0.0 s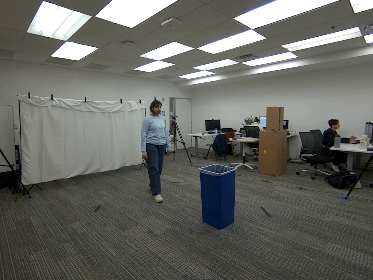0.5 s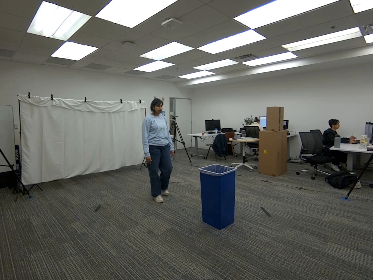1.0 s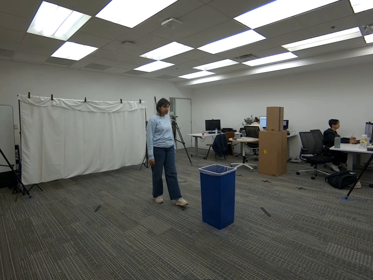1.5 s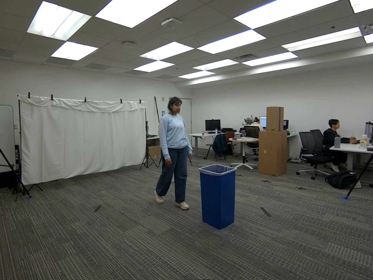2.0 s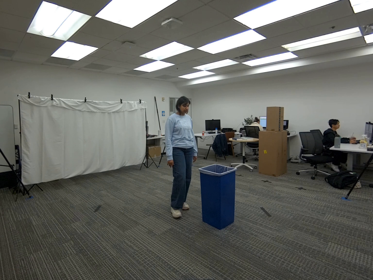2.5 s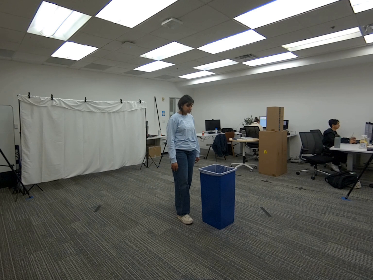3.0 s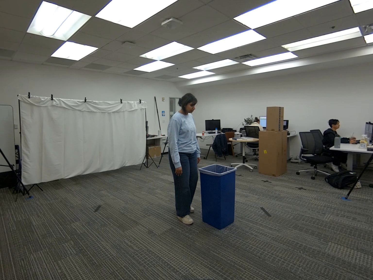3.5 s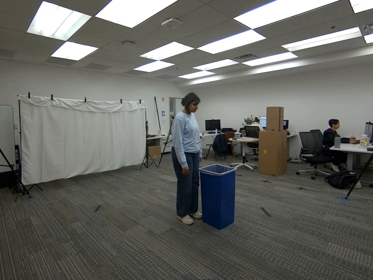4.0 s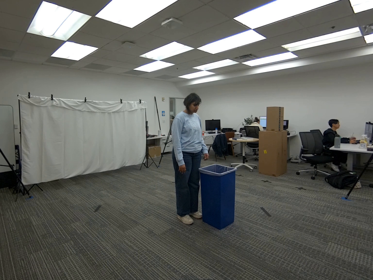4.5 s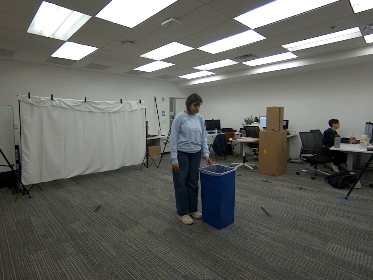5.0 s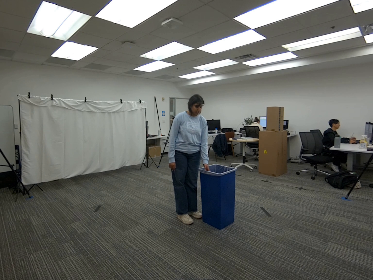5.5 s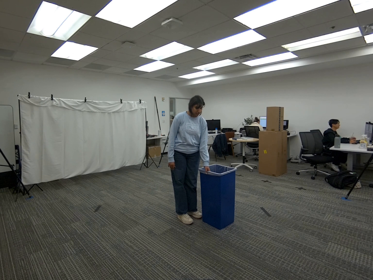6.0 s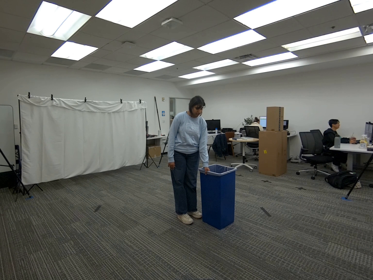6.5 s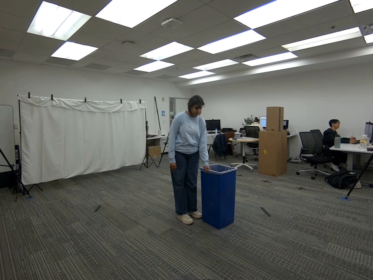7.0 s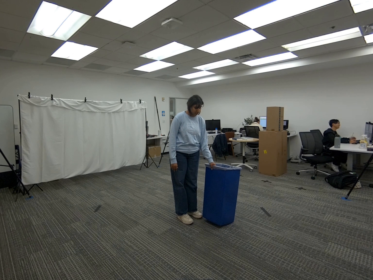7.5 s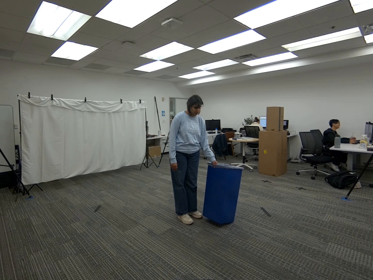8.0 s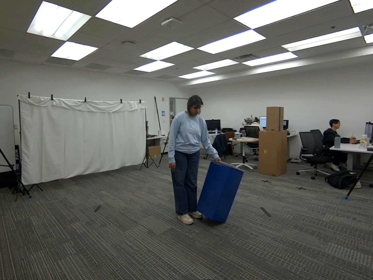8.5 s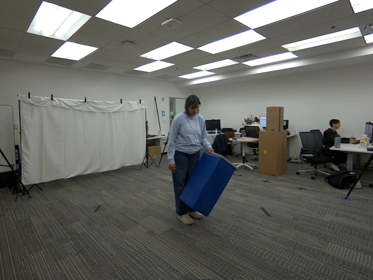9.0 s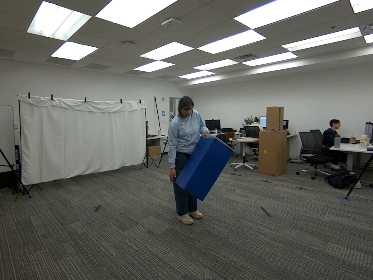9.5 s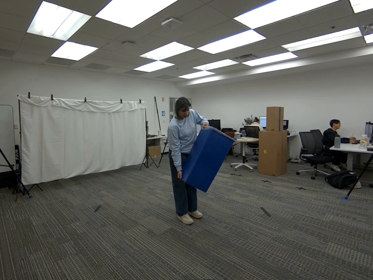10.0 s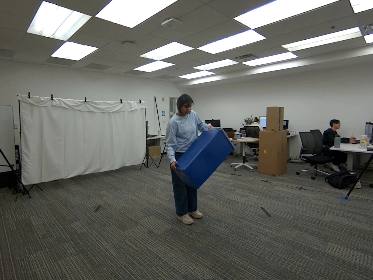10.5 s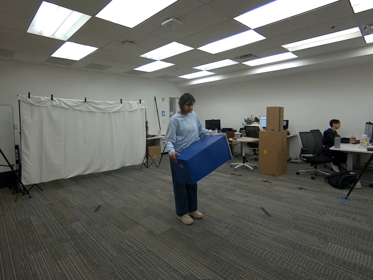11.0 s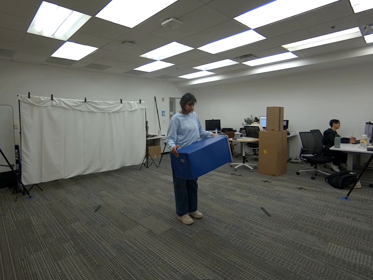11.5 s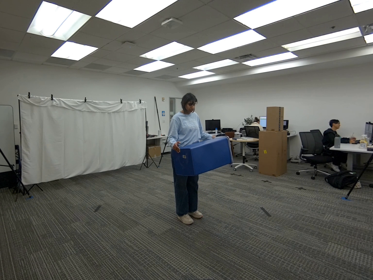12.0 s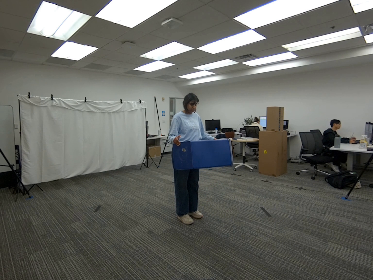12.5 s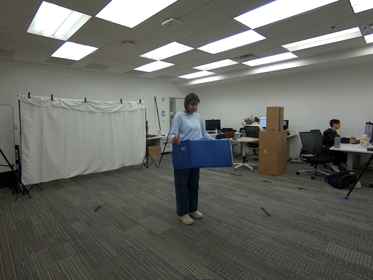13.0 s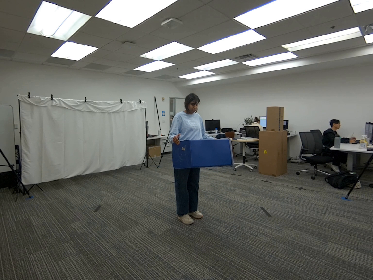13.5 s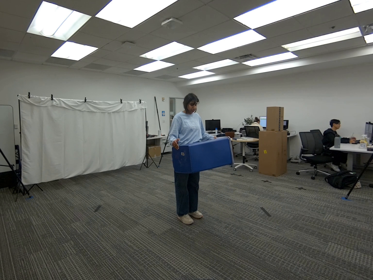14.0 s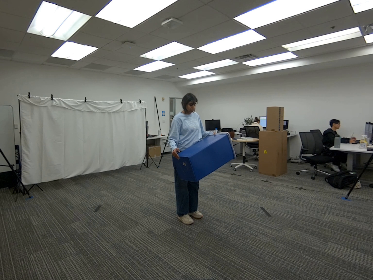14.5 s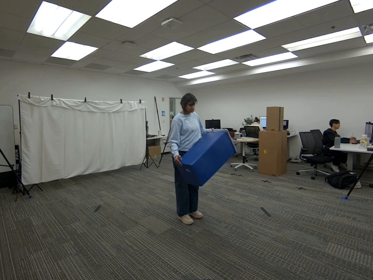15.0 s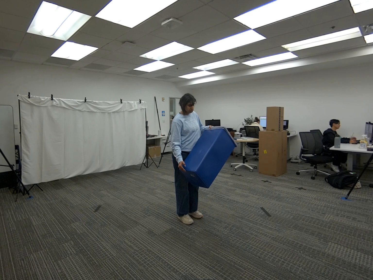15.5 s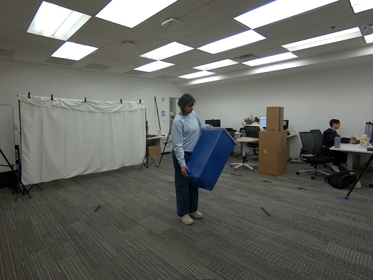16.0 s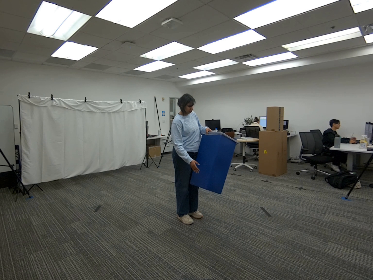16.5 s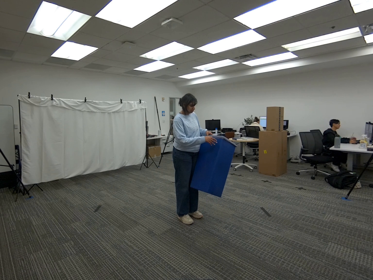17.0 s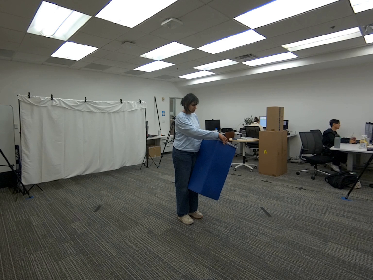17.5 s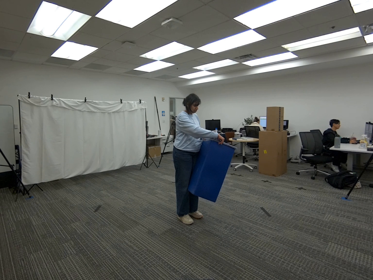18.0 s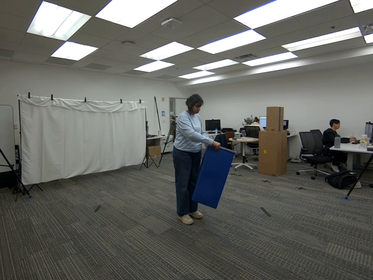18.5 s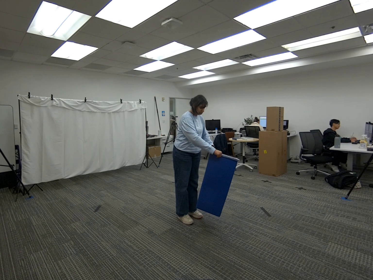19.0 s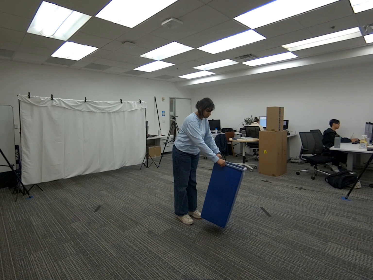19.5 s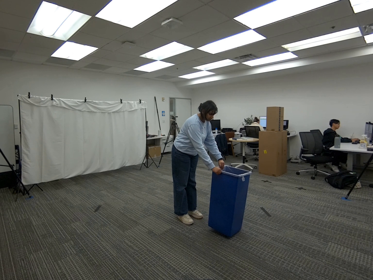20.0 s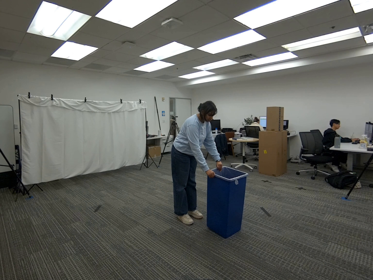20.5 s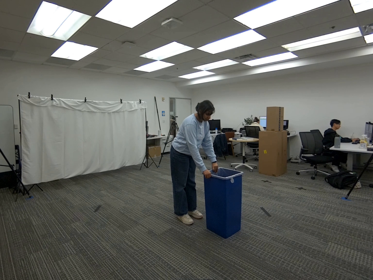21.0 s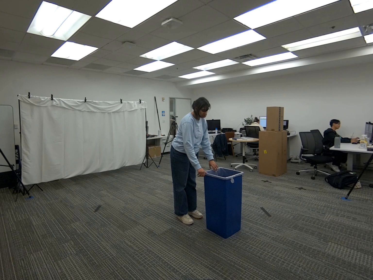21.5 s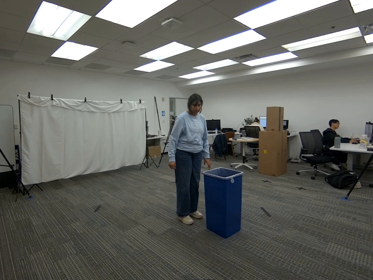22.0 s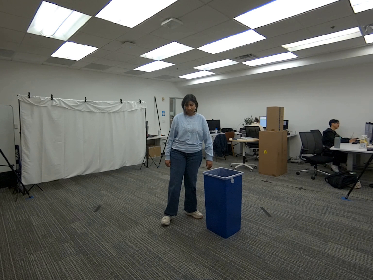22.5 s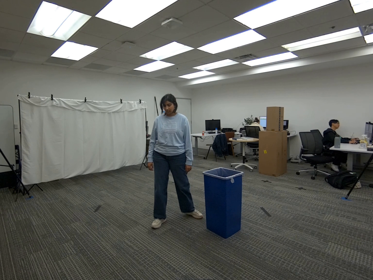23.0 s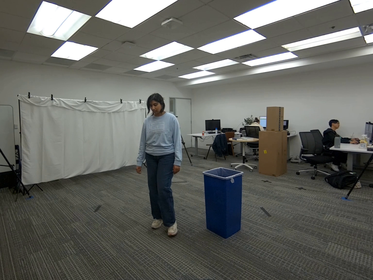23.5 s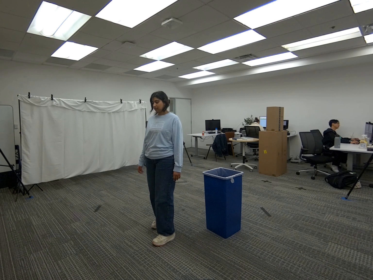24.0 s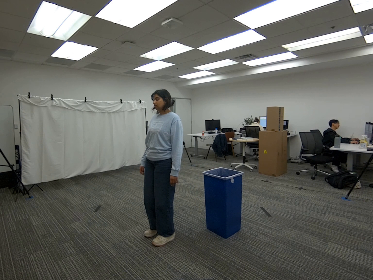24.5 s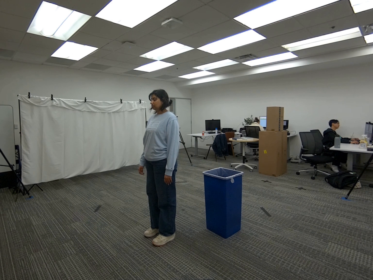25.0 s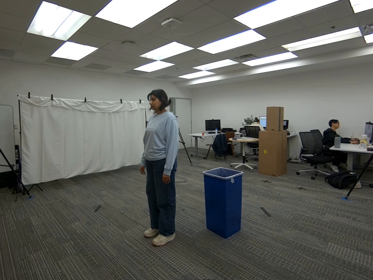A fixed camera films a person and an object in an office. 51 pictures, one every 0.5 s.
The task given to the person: Walk over to the blue trash can and rotate the blue trash can 90°.
